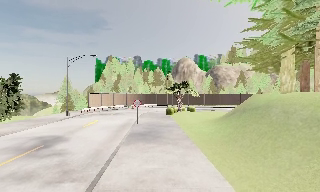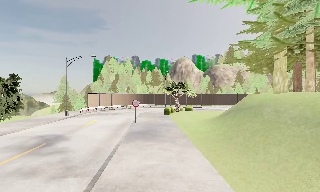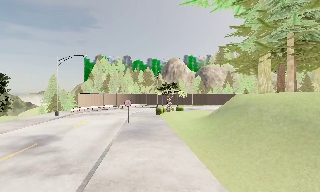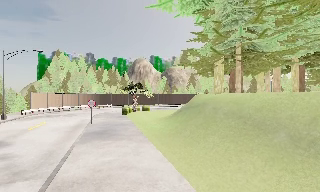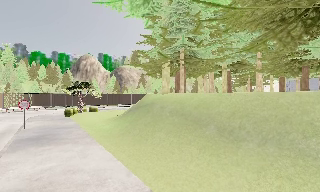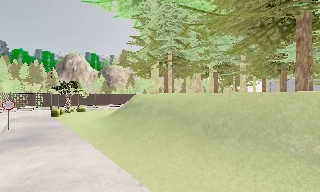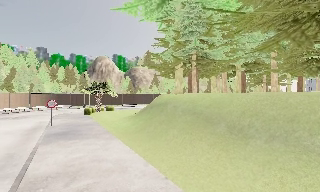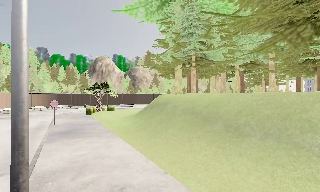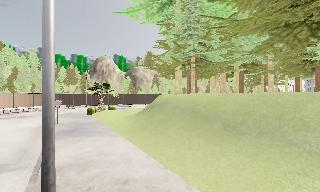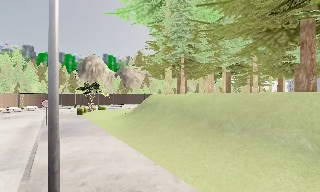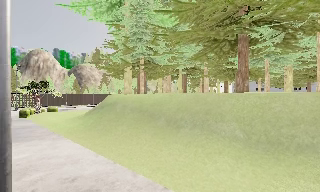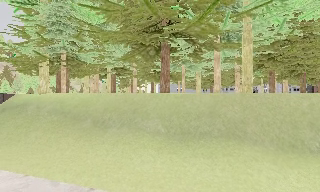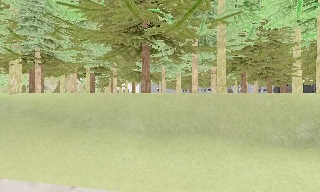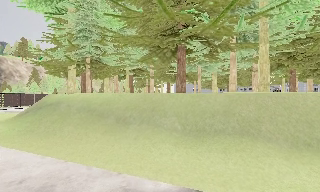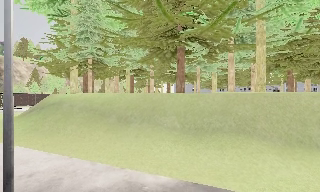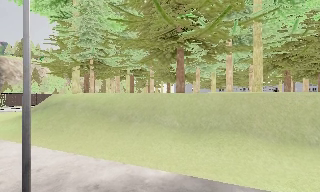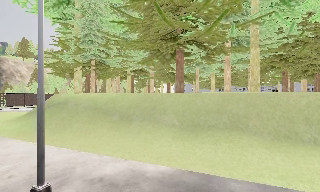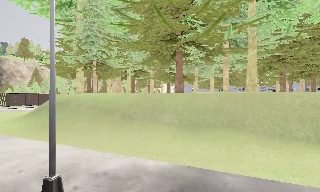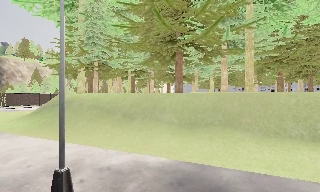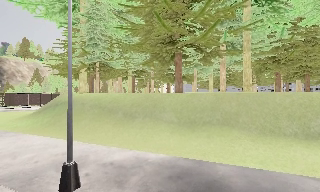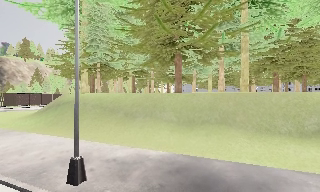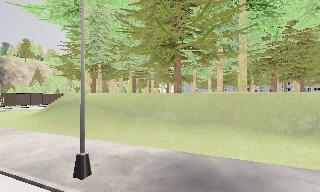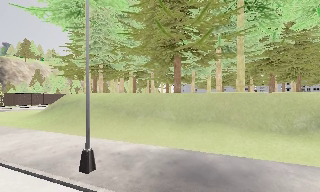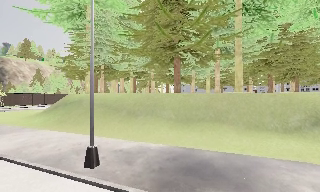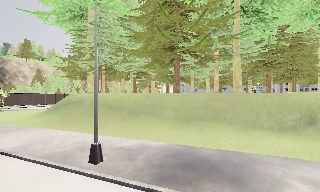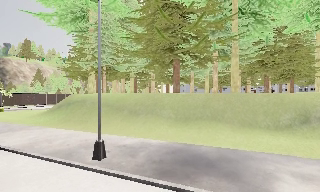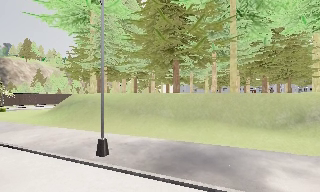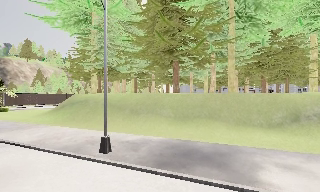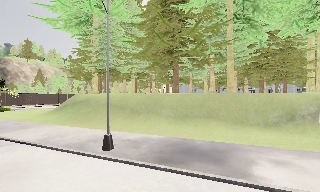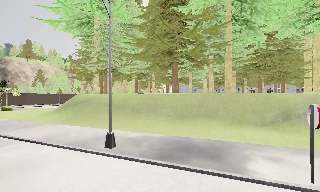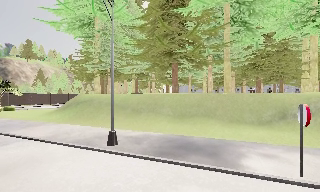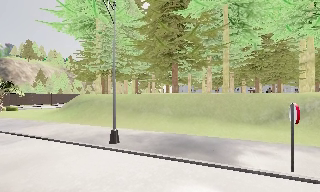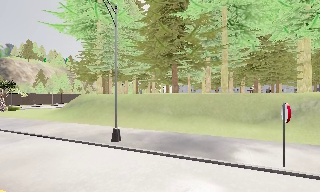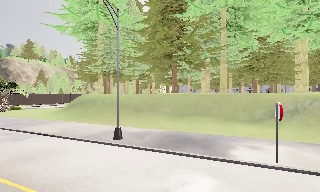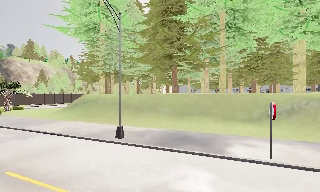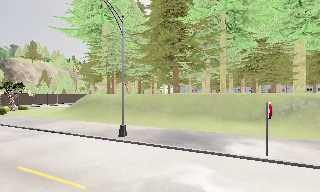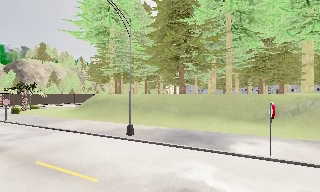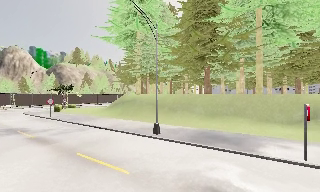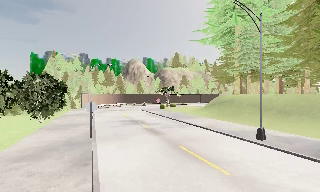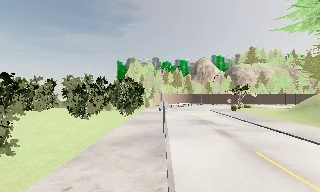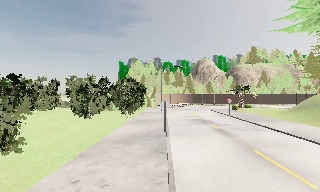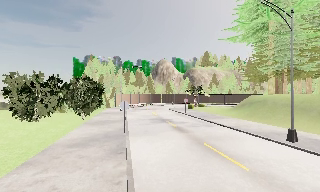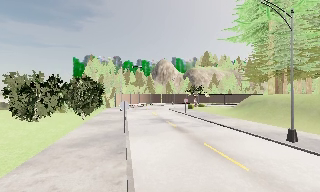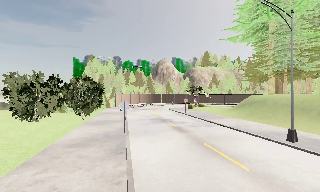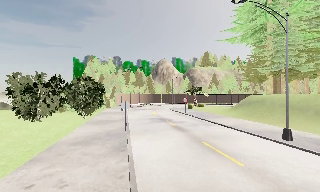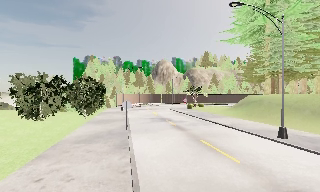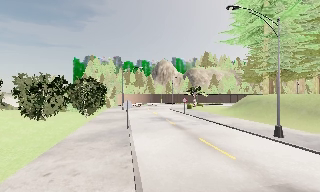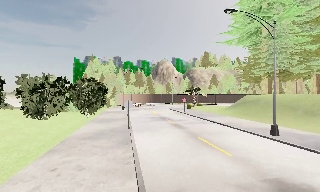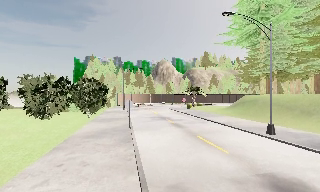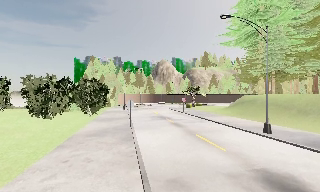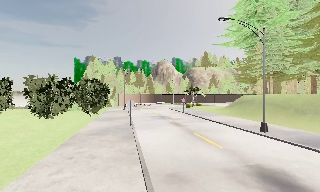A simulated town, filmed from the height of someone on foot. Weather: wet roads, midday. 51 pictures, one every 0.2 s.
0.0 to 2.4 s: The camera pans to its right, which is clockwise from overhead, by about 80 degrees. It travels backward, about 4 m.
2.4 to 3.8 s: The camera swings to its left by about 10 degrees, and the scene slides to the right. It travels backward, about 2.5 m, so what stands in front gets smaller.
3.8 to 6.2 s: The camera travels backward, about 4 m, so what stands in front gets smaller.
6.2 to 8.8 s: The camera swings to its left by about 55 degrees, and the scene slides to the right. It travels backward, about 3.5 m. It loses speed.
8.8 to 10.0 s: The camera travels backward, about 2 m, so what stands in front gets smaller.
The film runs backward here.
